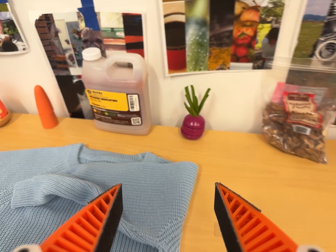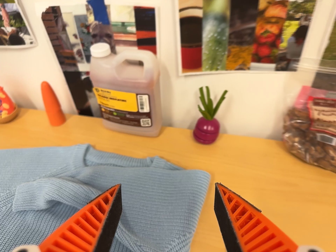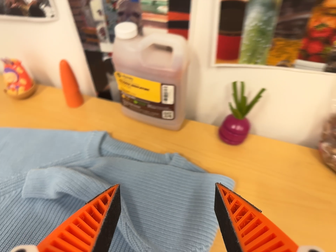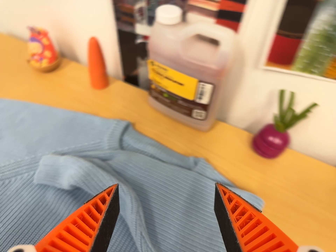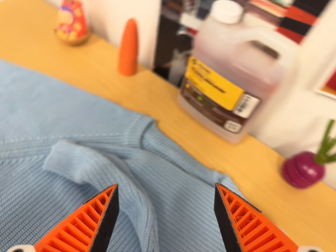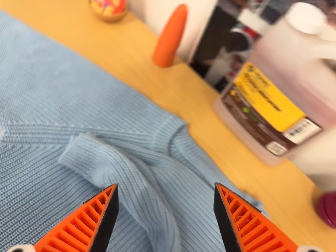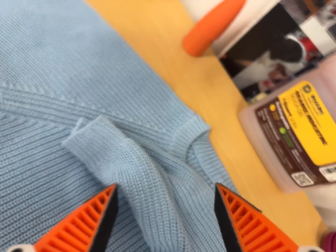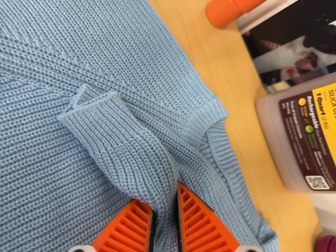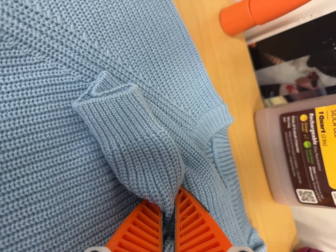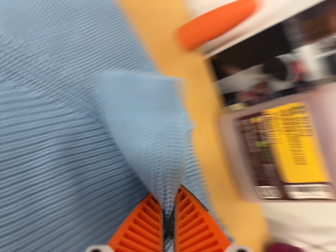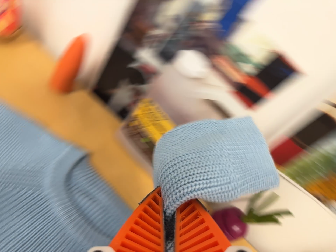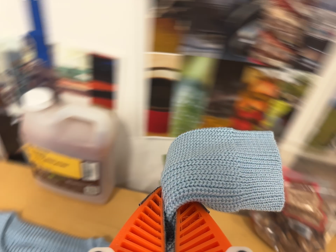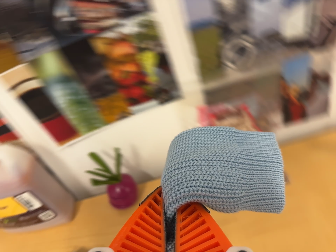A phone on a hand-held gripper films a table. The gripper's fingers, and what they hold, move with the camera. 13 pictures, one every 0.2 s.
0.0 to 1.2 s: The camera travels forward, to its left and toward the top of its view, about 34 cm, so what stands in front looms larger. Its aim tips toward the bottom of its view by about 20 degrees. It rolls about its line of sight by about 50 degrees, and the scene rotates clockwise.
1.2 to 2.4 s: The camera swings to its right by about 15 degrees, and the scene slides to the left. It travels to its right, about 40 cm, so close, fixed things drift to the left. It rolls about its line of sight by about 75 degrees, and the scene rotates counterclockwise.
The film runs backward here.
